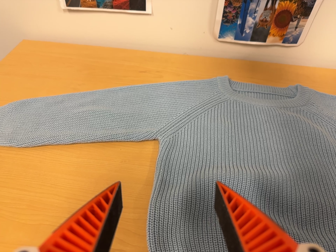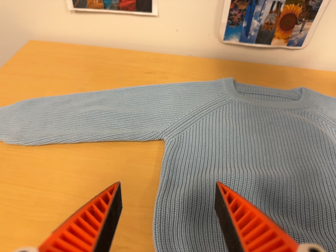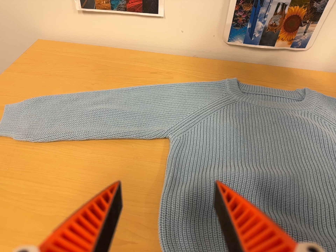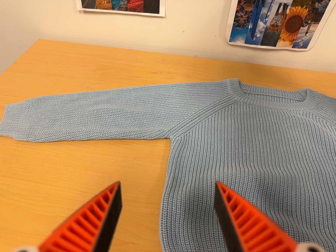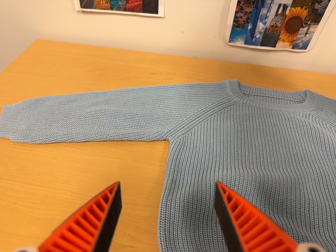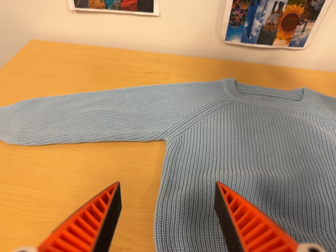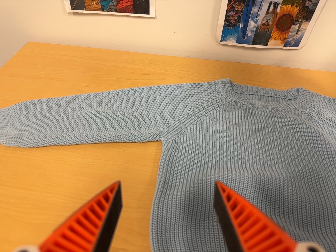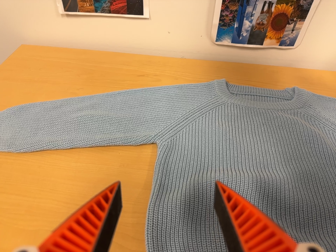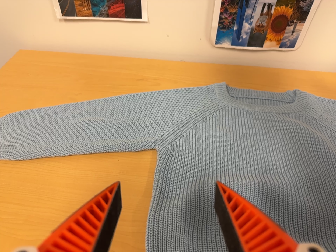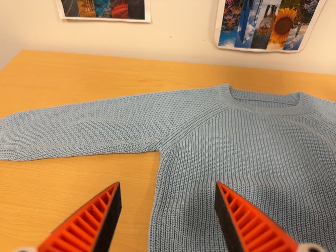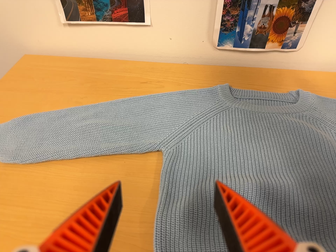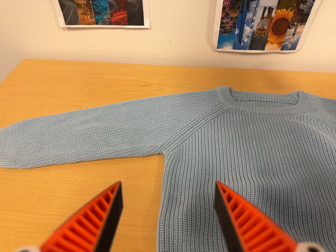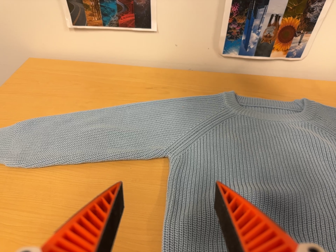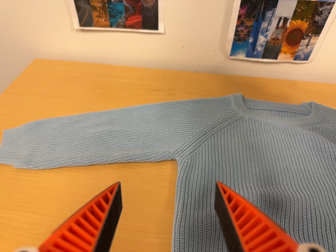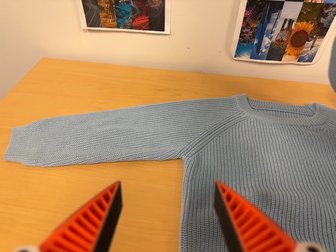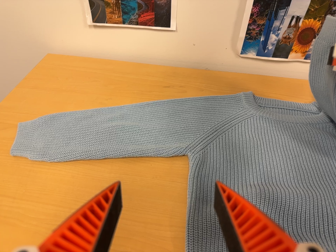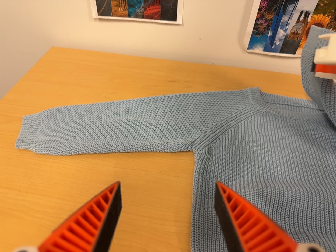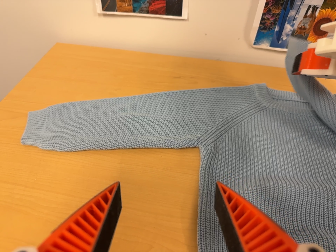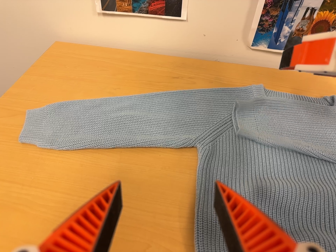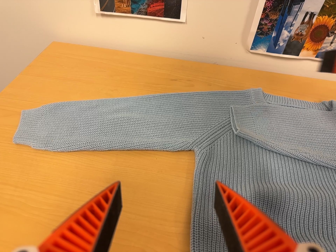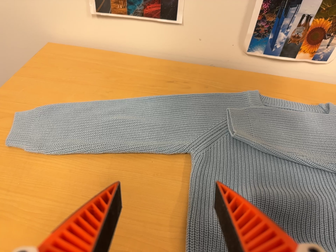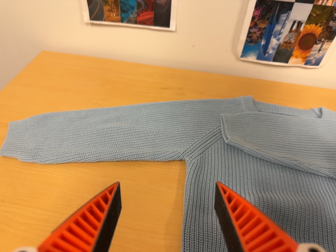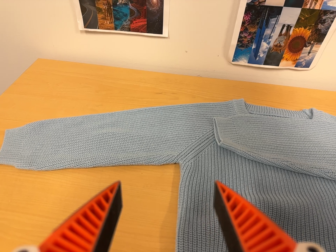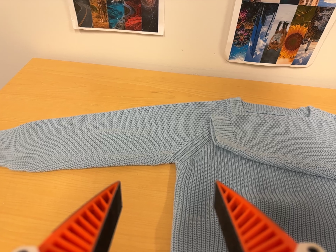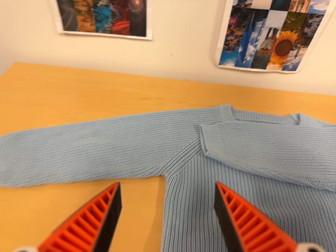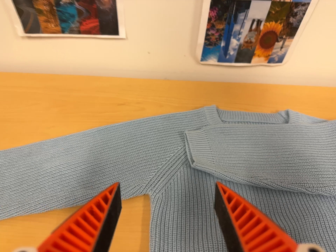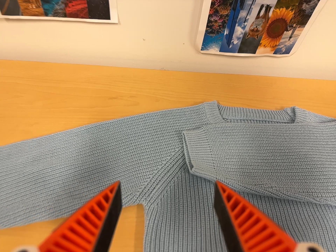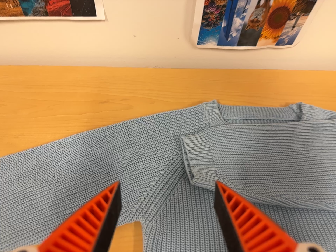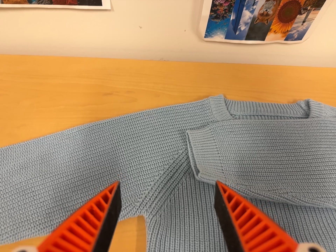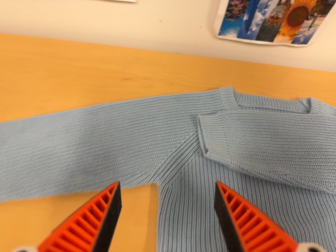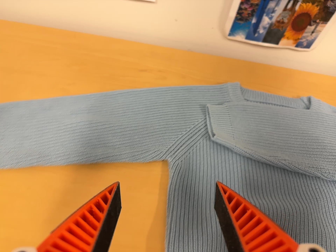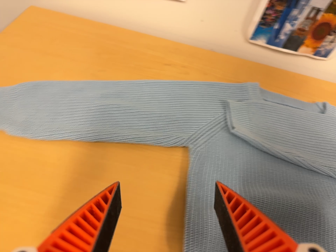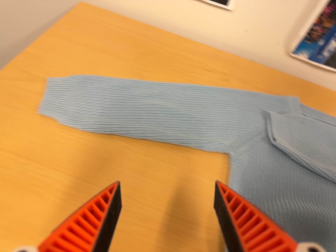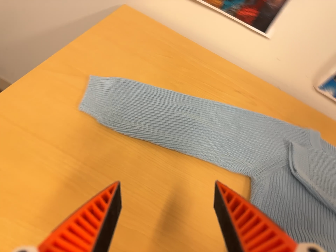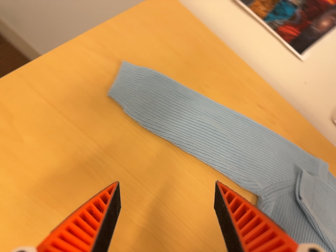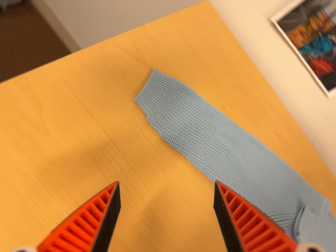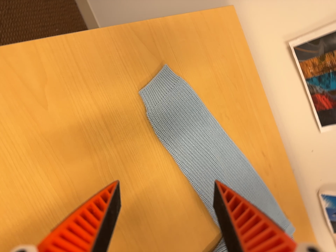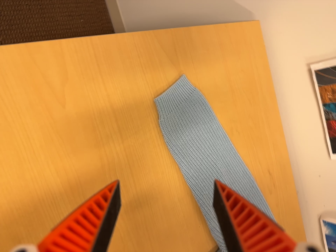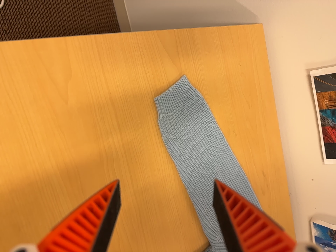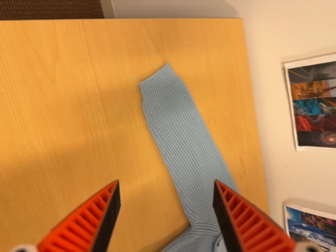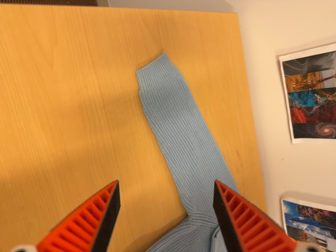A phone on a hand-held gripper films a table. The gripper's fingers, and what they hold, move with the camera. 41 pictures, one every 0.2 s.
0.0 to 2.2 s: The camera shifts only a little, or ends up much as it began.
2.2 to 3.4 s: The camera travels to its left, about 5 cm, so close, fixed things drift to the right.
3.4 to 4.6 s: The camera shifts only a little, or ends up much as it began.
4.6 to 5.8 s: The camera travels forward and toward the top of its view, about 12 cm, so what stands in front looms larger. Its aim tips toward the bottom of its view by about 10 degrees.
5.8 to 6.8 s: The camera travels to its left, about 22 cm, so close, fixed things drift to the right. It rolls about its line of sight by about 35 degrees, and the scene rotates clockwise.
6.8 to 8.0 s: The camera travels backward and to its left, about 7 cm, so what stands in front gets smaller. It rolls about its line of sight by about 35 degrees, and the scene rotates clockwise.
The film runs forward here.
